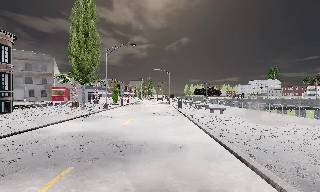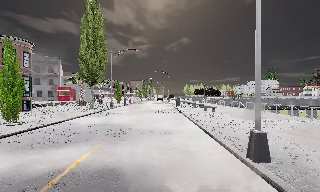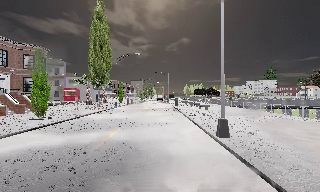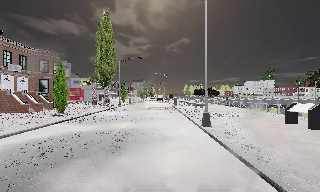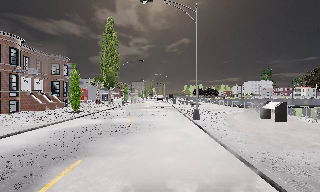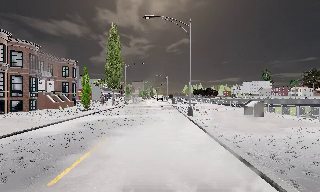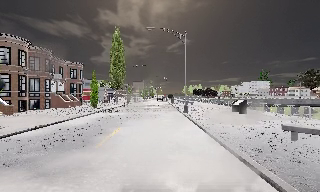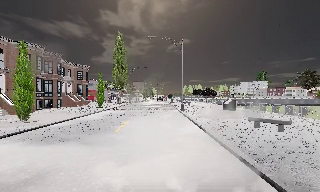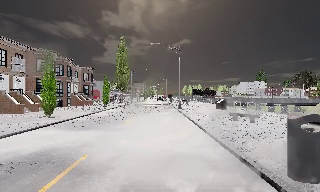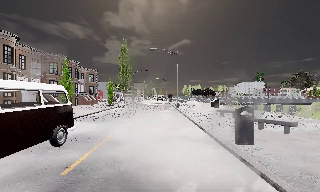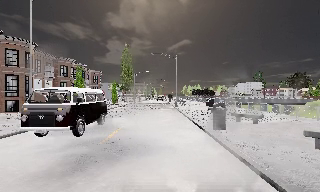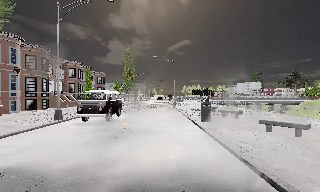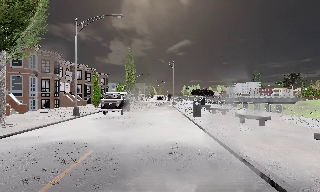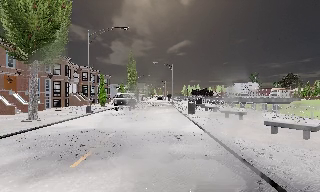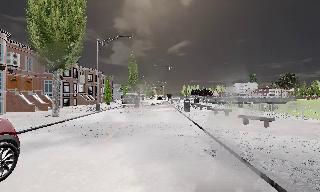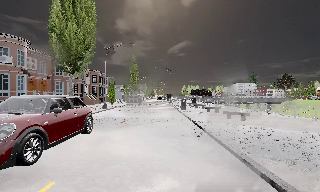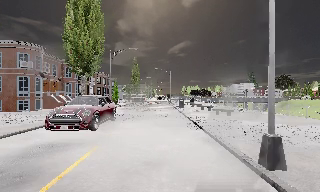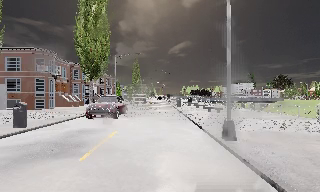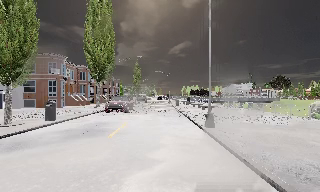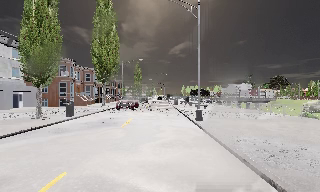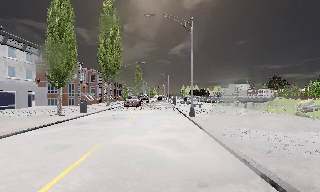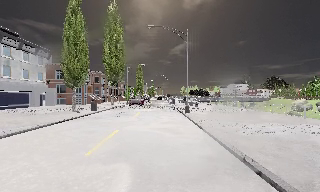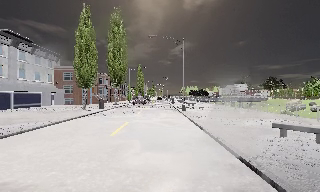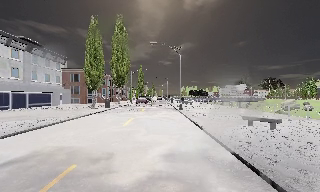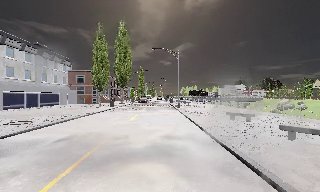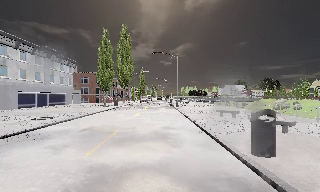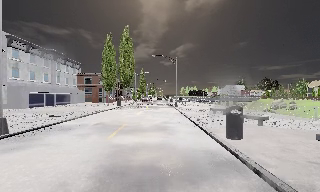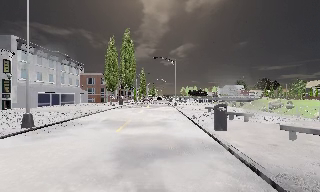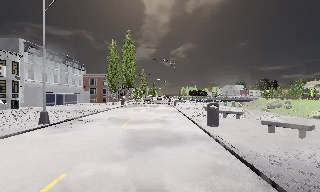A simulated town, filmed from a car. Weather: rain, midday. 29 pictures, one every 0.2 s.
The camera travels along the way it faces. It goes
backward.
0.0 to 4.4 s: The camera travels backward, about 45 m, so what stands in front gets smaller.
4.4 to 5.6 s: The camera travels backward, about 10 m, so what stands in front gets smaller. It loses speed.
The film runs backward here.
